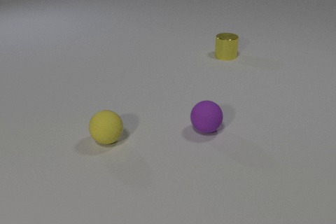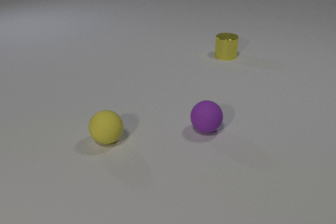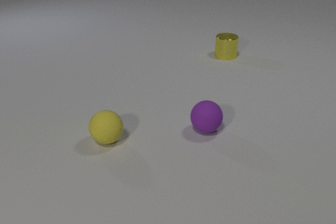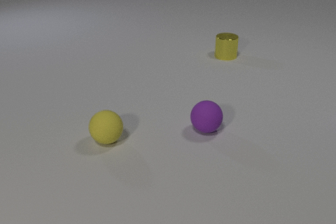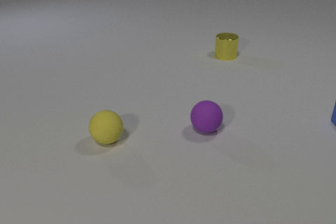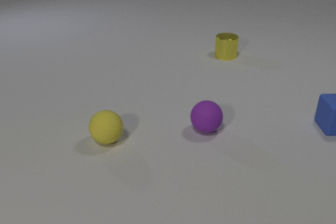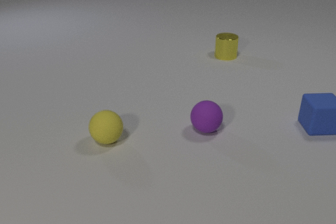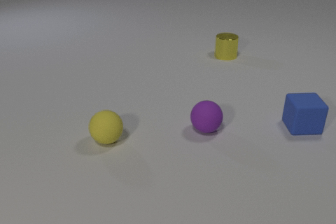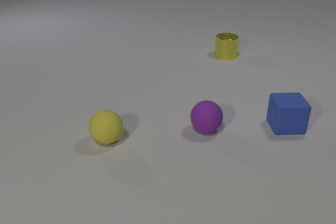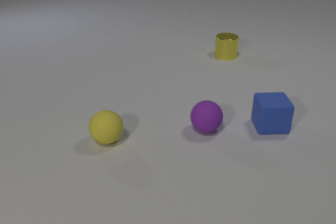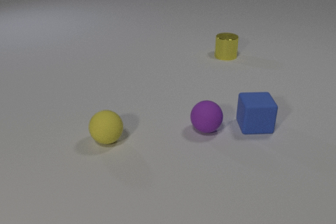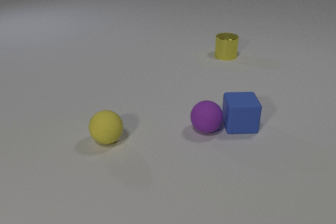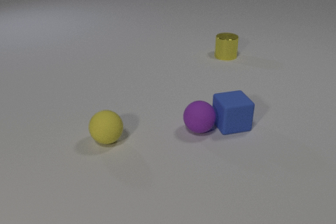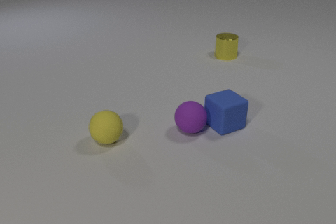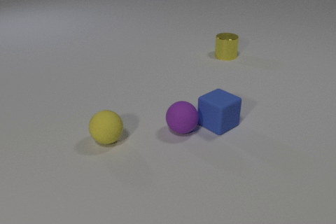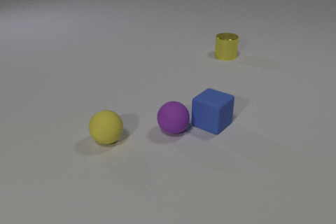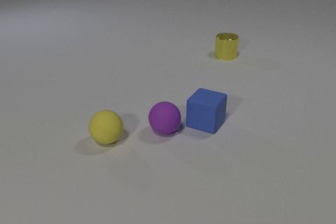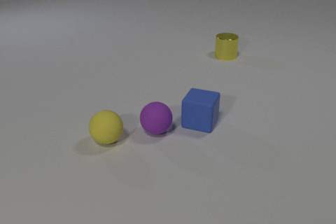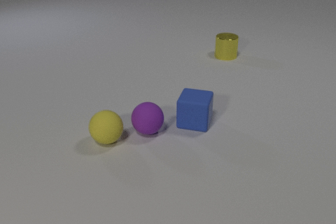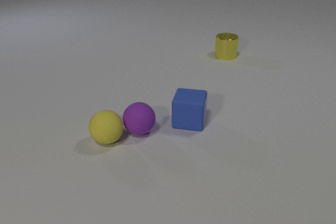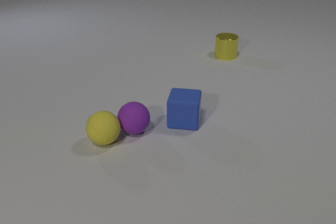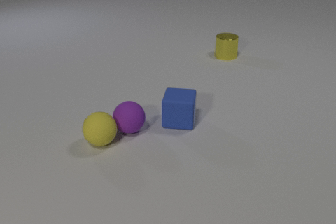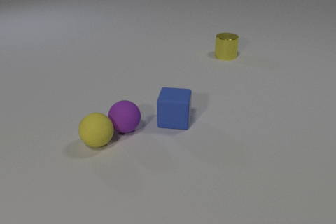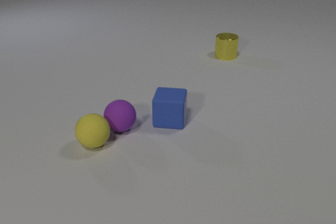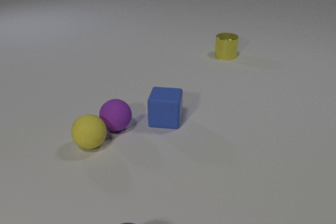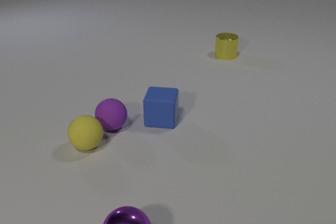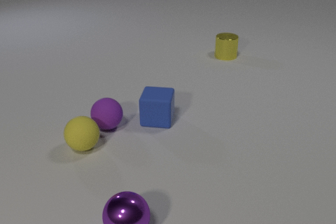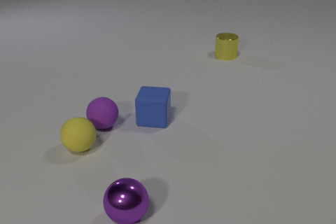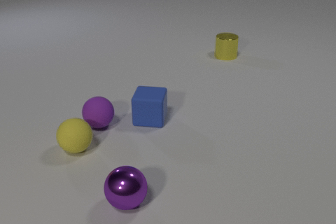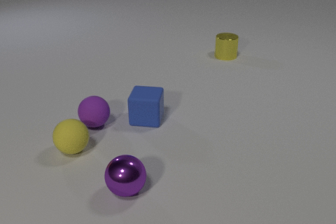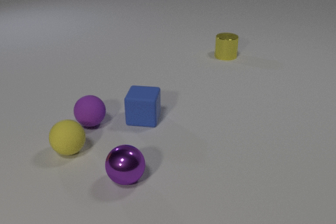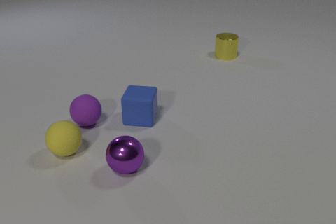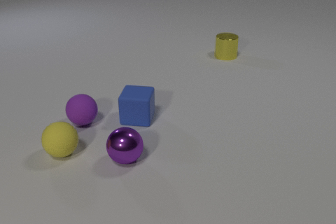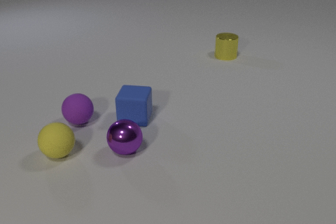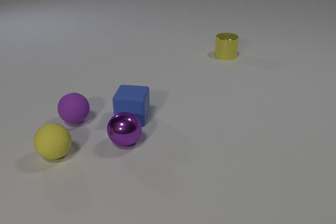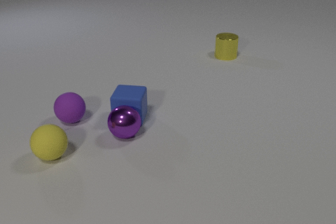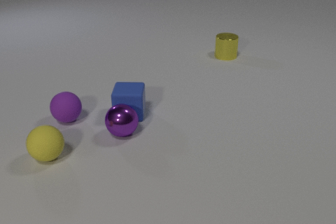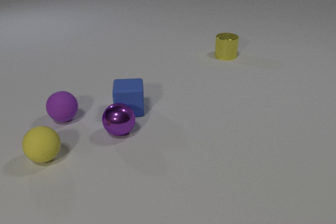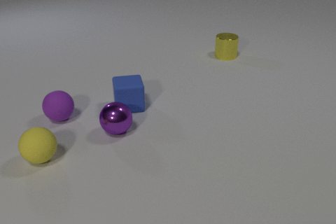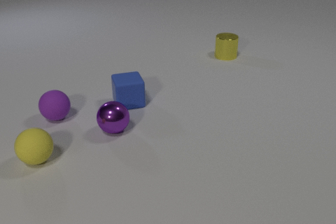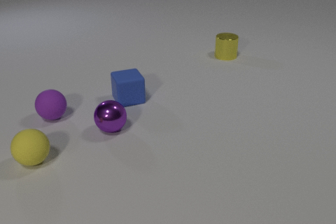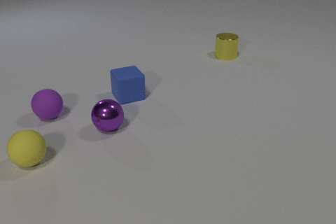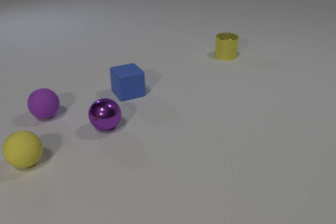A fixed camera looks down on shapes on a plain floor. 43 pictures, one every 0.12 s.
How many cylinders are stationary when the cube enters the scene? 1.
Are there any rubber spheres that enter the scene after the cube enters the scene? no.
What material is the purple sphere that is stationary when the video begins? rubber.
0.00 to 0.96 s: The blue rubber cube comes in at the right edge, slides to the left.
0.96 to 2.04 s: The blue rubber cube slides to the left, spins so that its near face slides to the right, counterclockwise seen from above. The purple rubber sphere rolls to the left. The blue rubber cube and the purple rubber sphere collide.
2.04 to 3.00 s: The blue rubber cube slides to the left. The purple rubber sphere rolls to the left. The yellow rubber sphere rolls to the left. The purple metal sphere comes in at the bottom edge, rolls away from the camera. The purple rubber sphere and the yellow rubber sphere collide.
3.00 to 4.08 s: The blue rubber cube slides to the left. The purple rubber sphere rolls to the left and away from the camera. The yellow rubber sphere rolls to the left. The purple metal sphere rolls away from the camera.
4.08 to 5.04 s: The blue rubber cube slides away from the camera, spins so that its near face slides to the right, counterclockwise seen from above. The purple rubber sphere rolls to the left and away from the camera. The yellow rubber sphere rolls to the left. The purple metal sphere rolls away from the camera and to the left. The blue rubber cube and the purple metal sphere collide.
